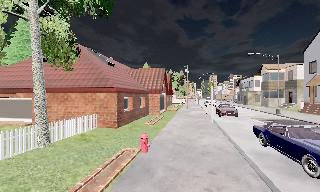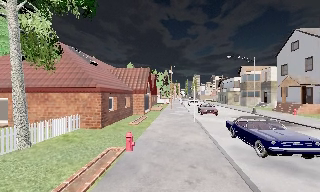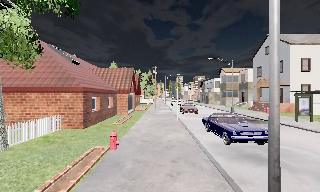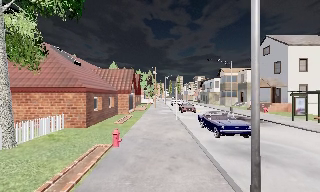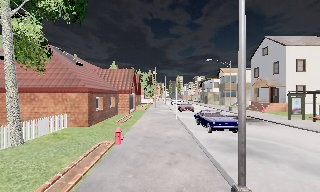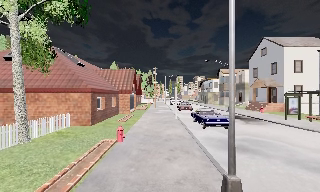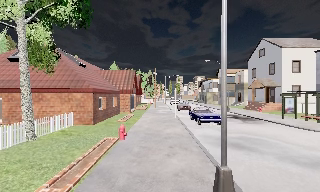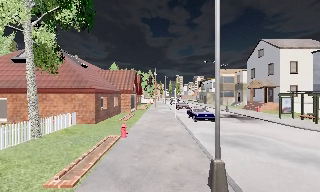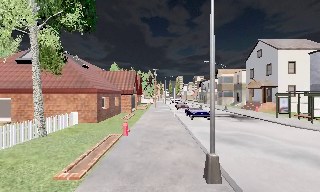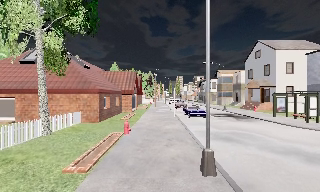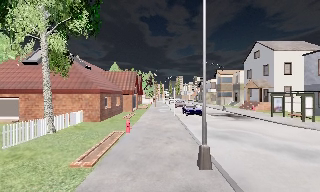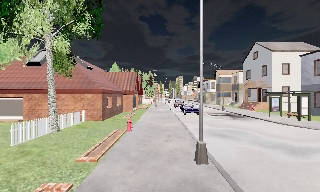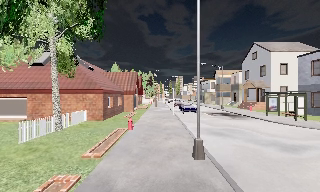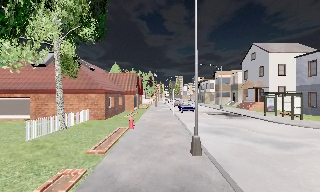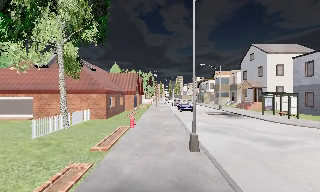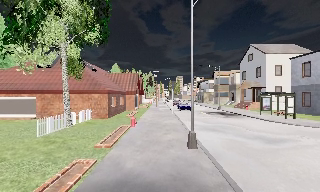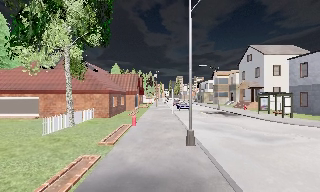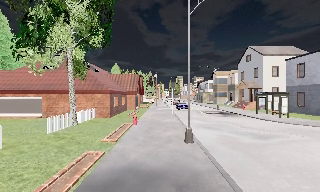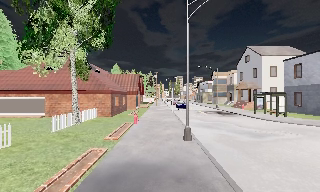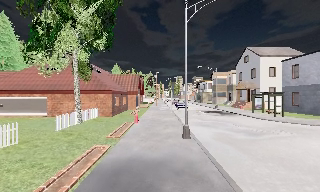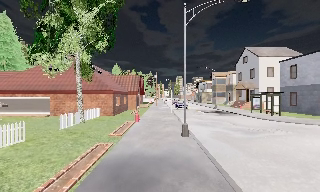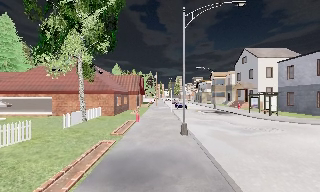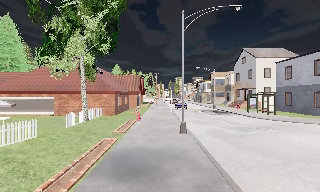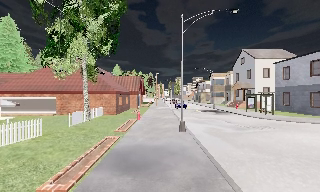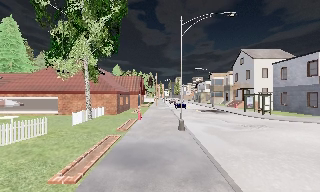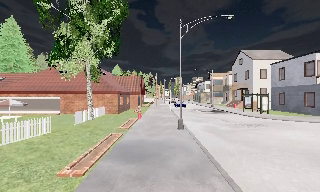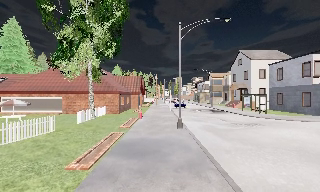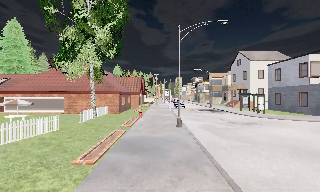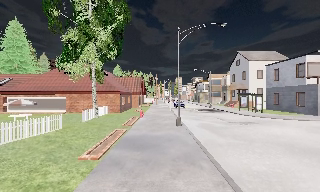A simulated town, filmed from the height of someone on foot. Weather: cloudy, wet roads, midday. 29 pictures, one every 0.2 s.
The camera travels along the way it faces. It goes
backward.
0.0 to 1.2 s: The camera pans to its right, which is clockwise from overhead, by about 10 degrees. It travels backward, about 2 m, so what stands in front gets smaller.
1.2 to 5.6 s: The camera travels backward, about 9 m, so what stands in front gets smaller.
The film runs backward here.
